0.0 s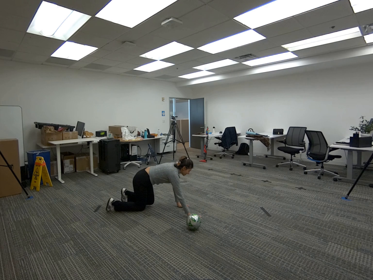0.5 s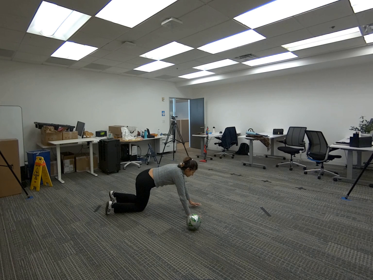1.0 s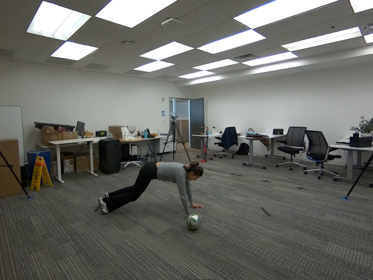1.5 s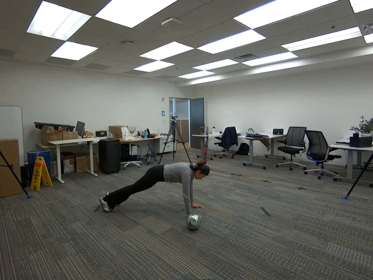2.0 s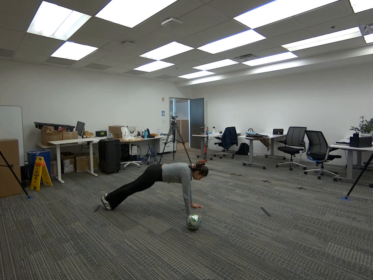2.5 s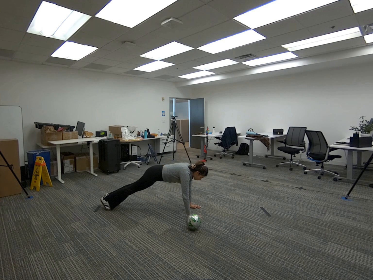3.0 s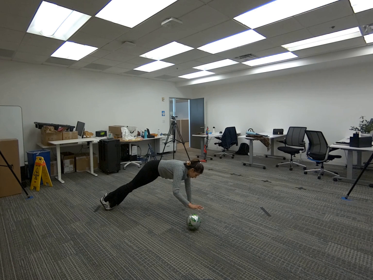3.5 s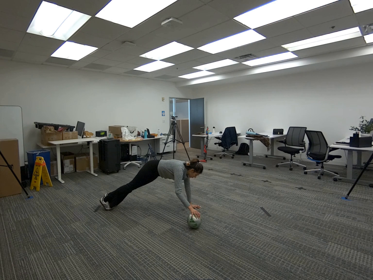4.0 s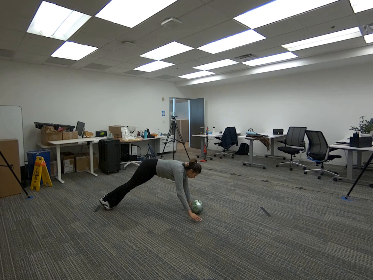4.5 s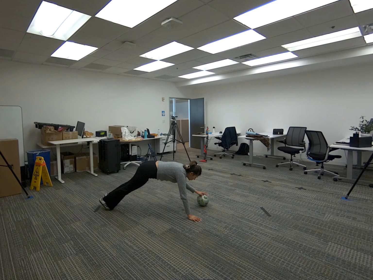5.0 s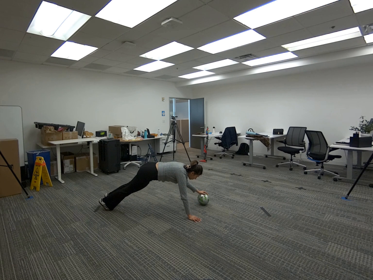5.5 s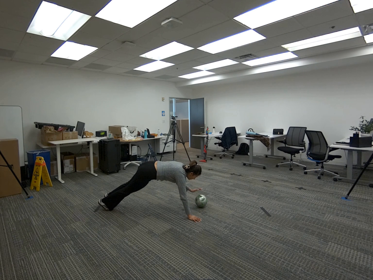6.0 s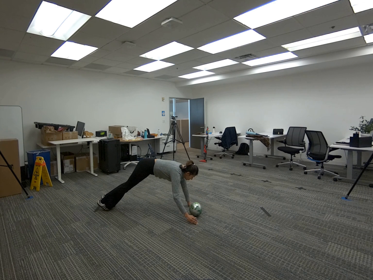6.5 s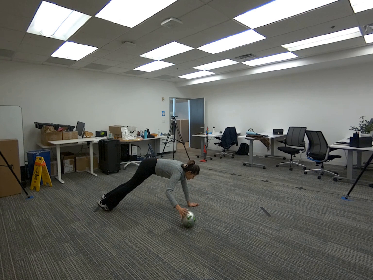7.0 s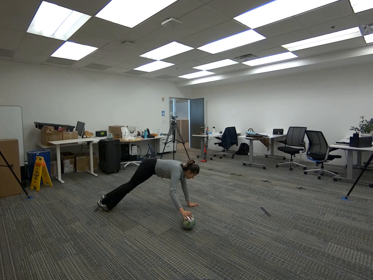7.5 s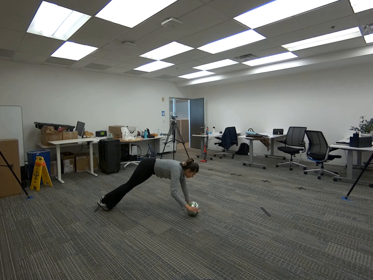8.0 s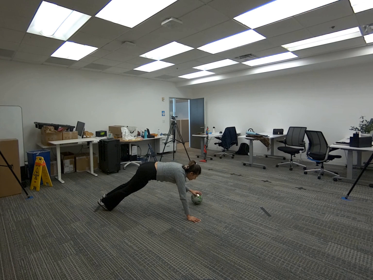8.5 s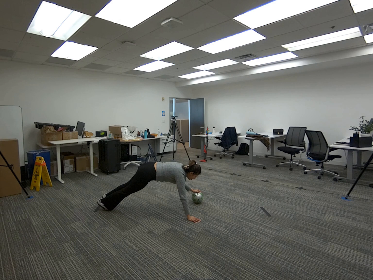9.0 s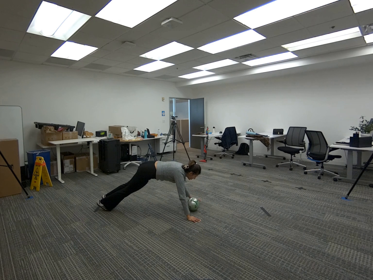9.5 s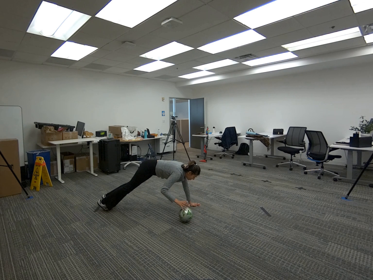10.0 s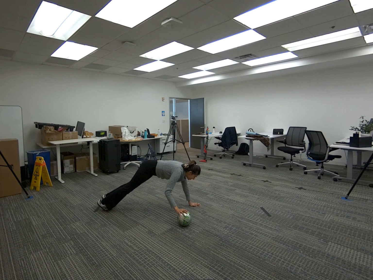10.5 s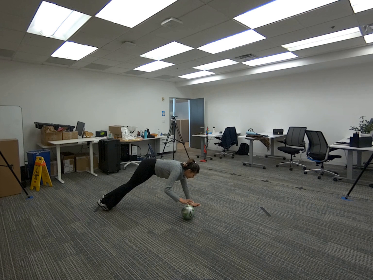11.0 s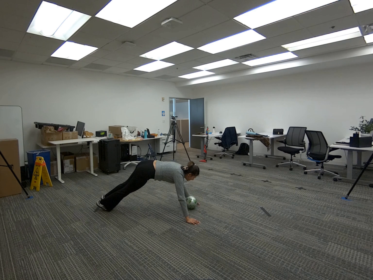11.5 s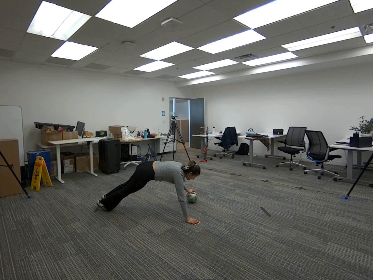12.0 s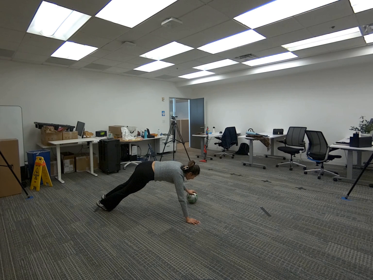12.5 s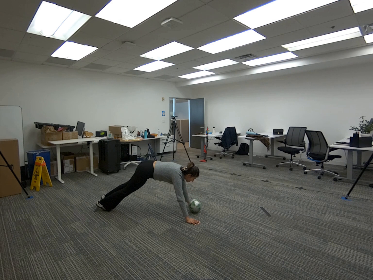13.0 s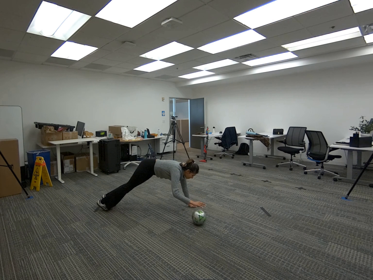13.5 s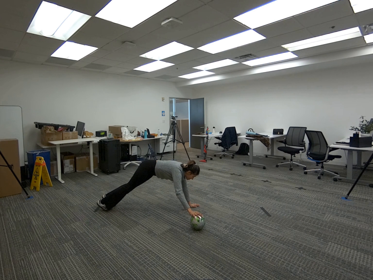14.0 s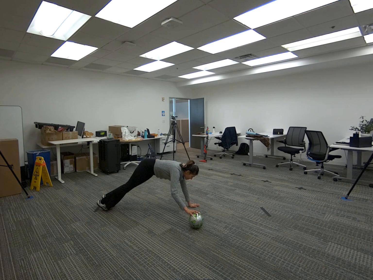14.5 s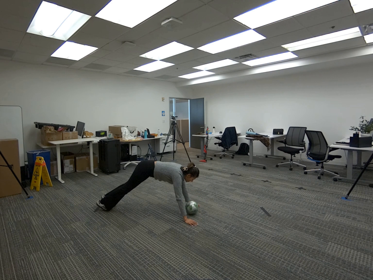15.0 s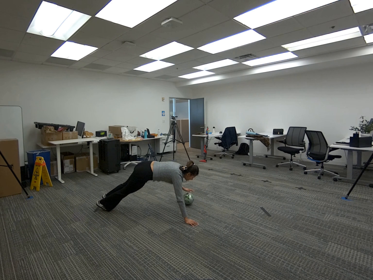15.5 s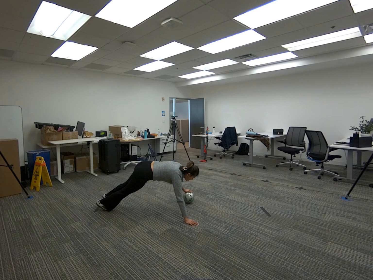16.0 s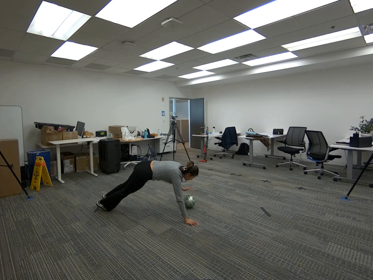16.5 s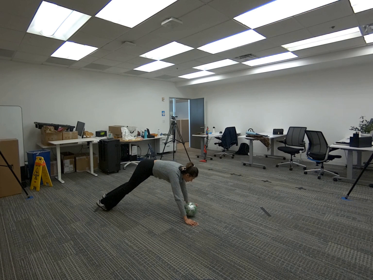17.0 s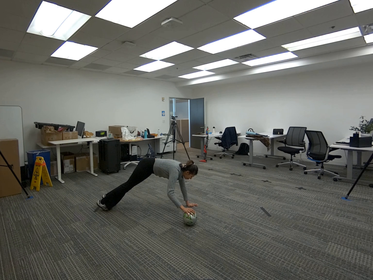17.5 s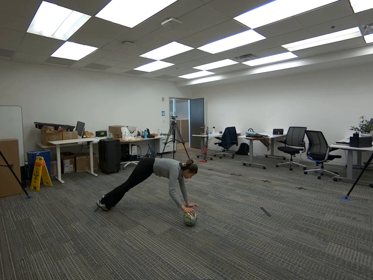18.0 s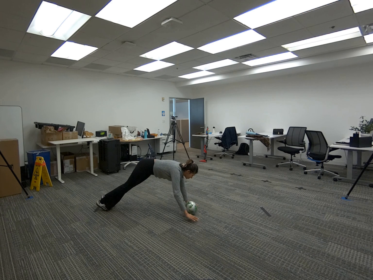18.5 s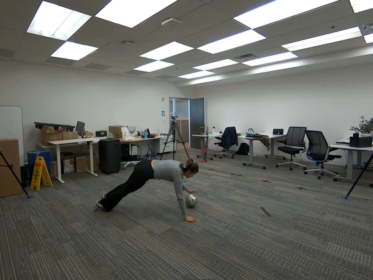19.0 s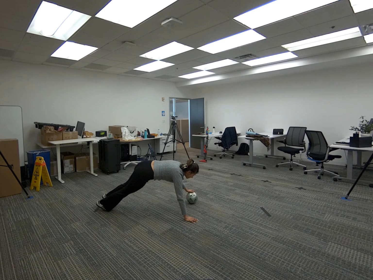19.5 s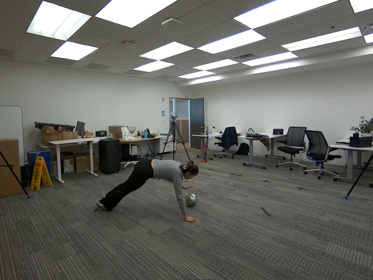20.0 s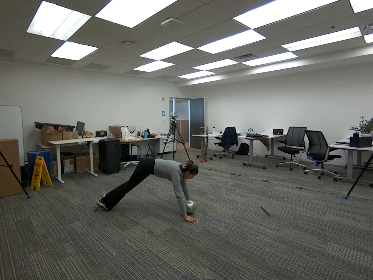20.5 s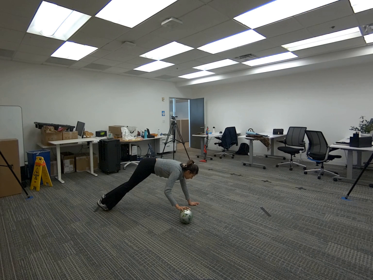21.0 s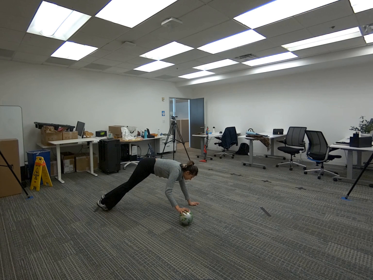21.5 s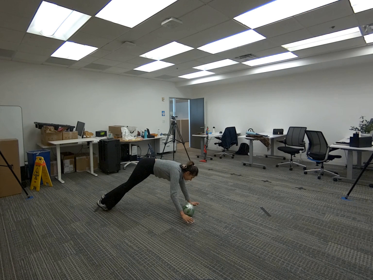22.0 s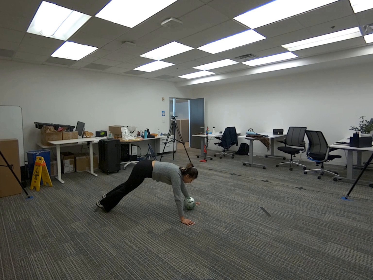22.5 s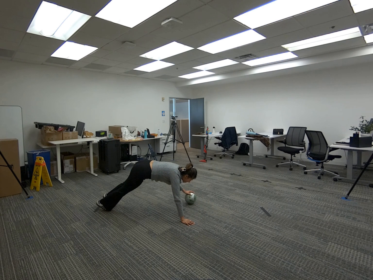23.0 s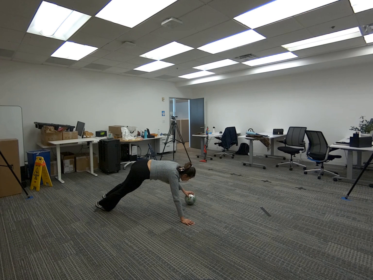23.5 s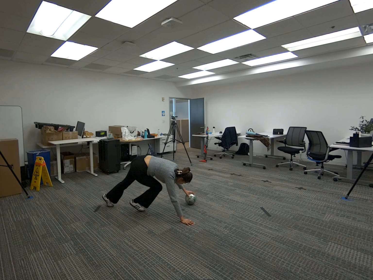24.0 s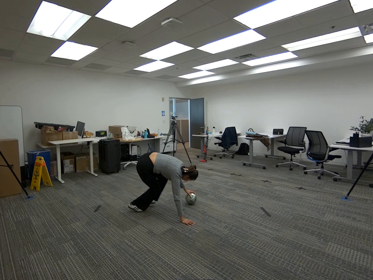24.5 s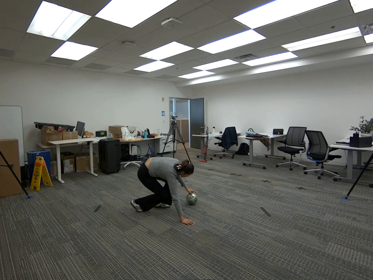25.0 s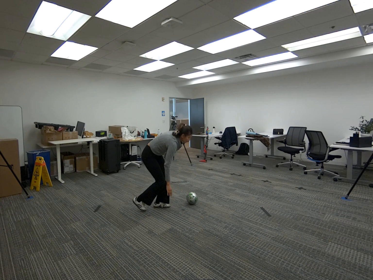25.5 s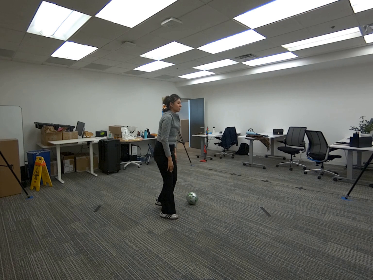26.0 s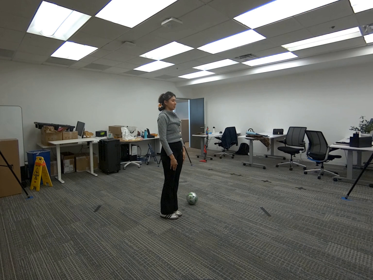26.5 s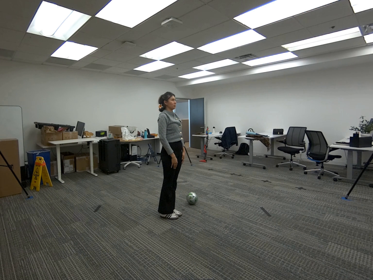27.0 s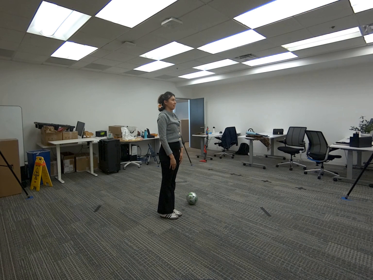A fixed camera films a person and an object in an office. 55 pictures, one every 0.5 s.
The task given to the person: Get into a plank position and grasp the soccer ball with one hand and pass it to the other hand. Interchange a few times while keeping the plank position.
